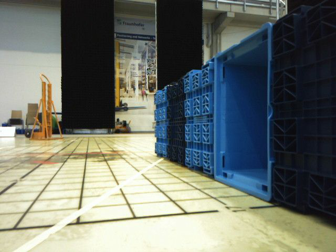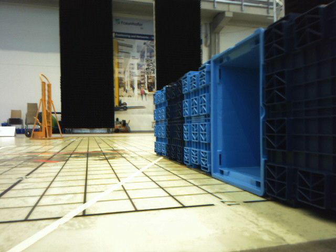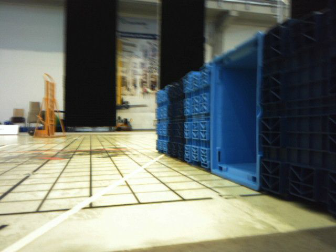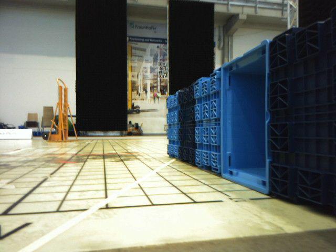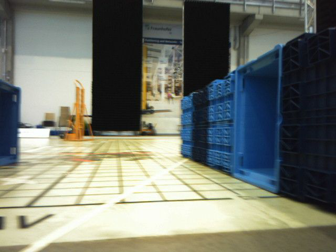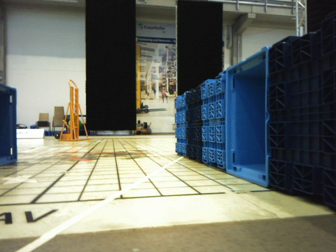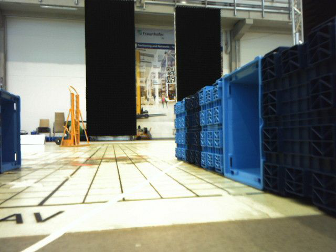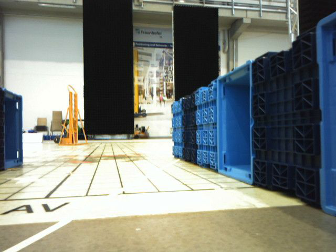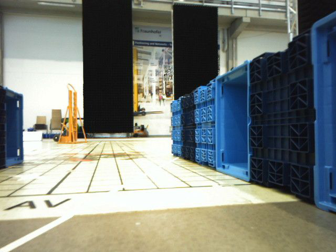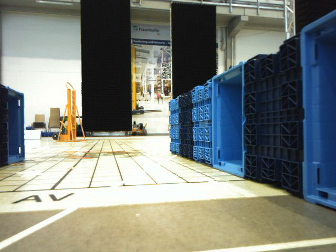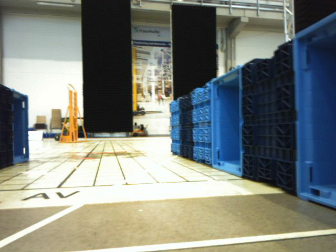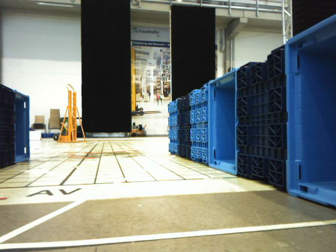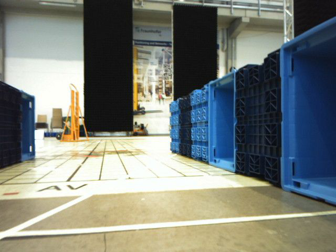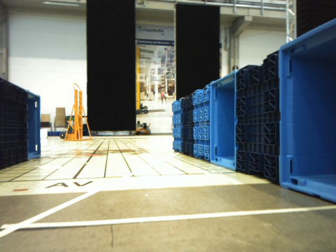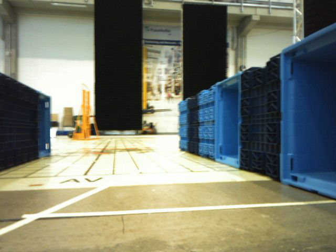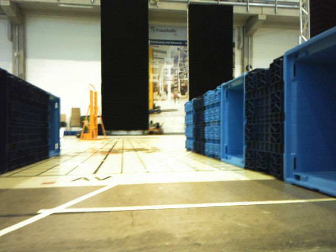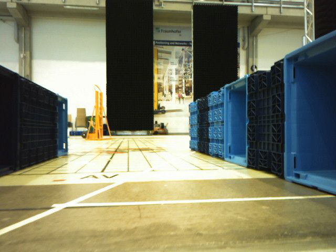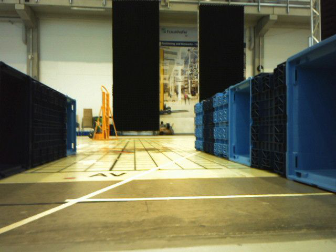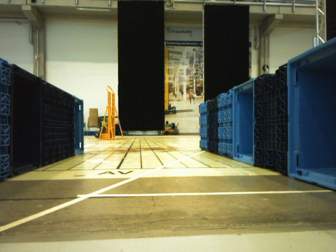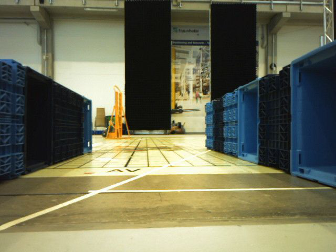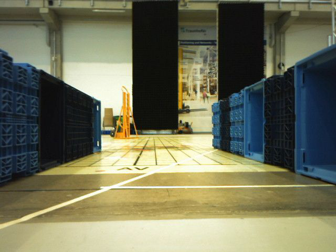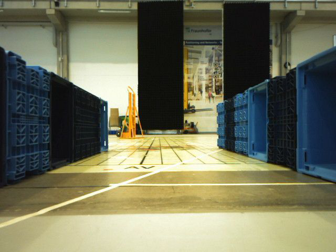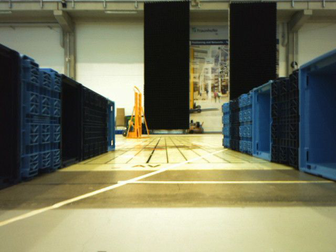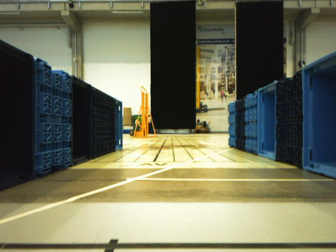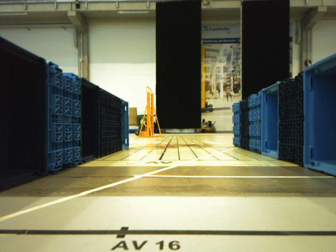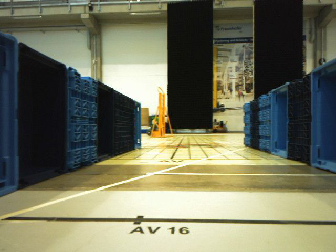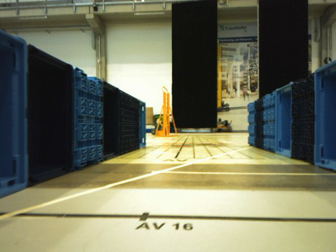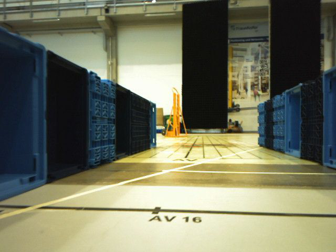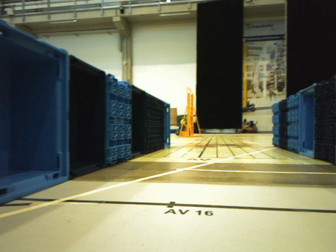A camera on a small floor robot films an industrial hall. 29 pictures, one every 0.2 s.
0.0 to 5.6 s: The camera swings to its left by about 25 degrees, and the scene slides to the right. It travels backward, about 1 m, so what stands in front gets smaller.
The film runs backward here.
